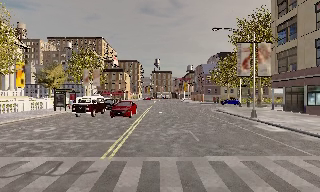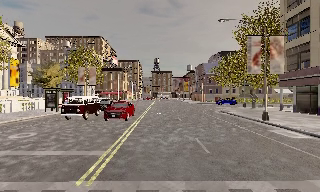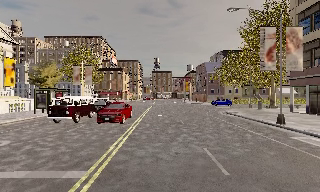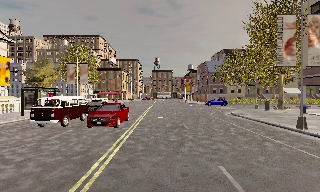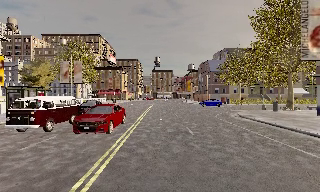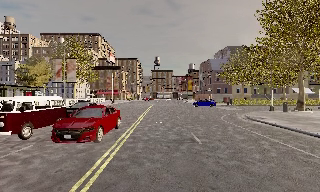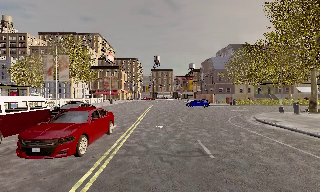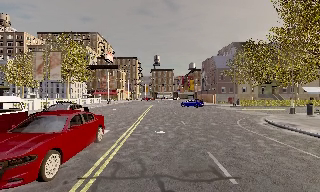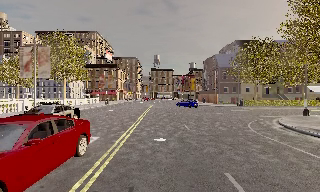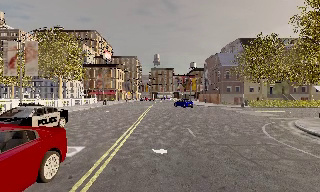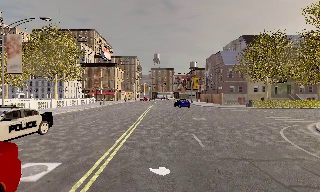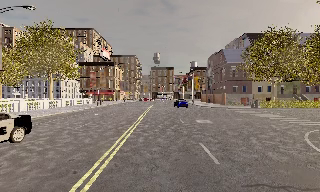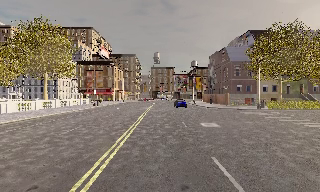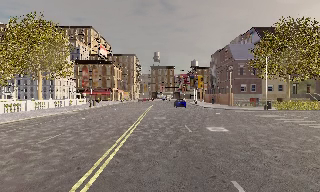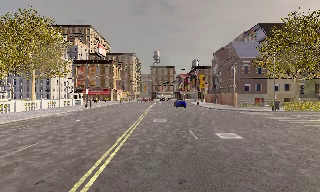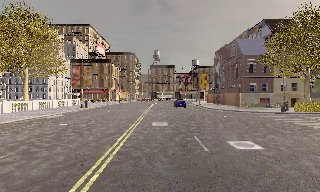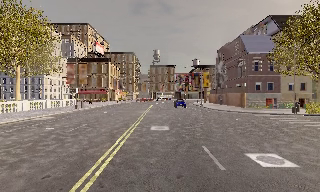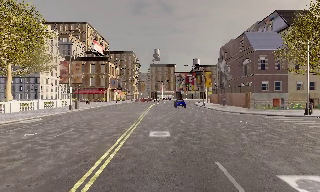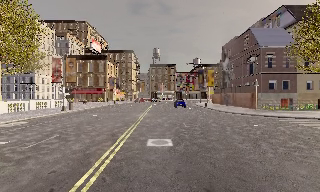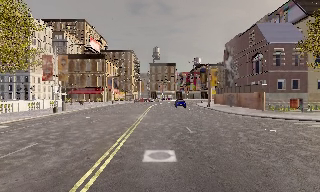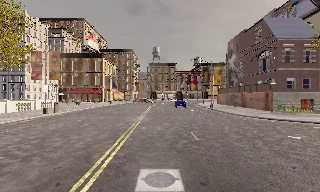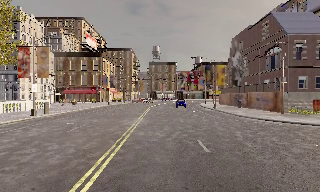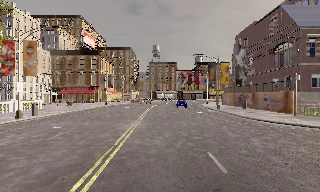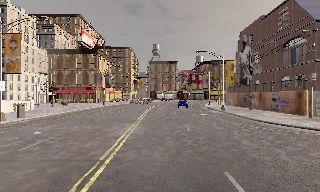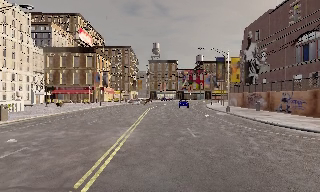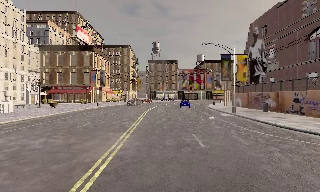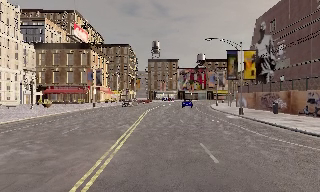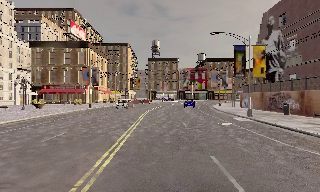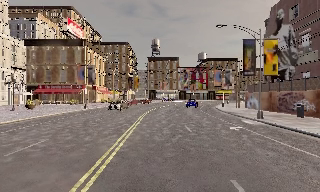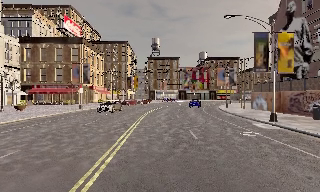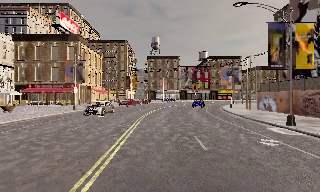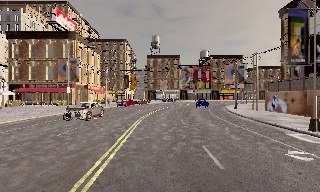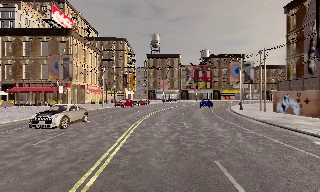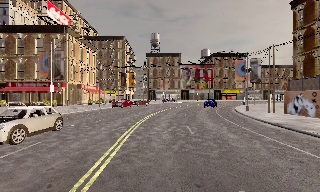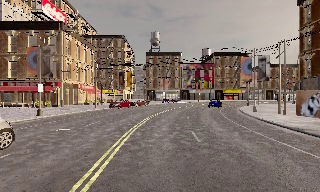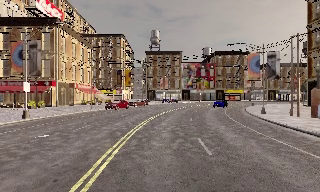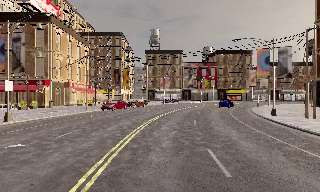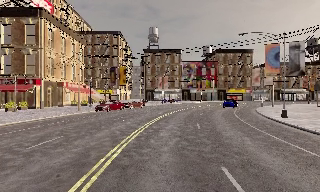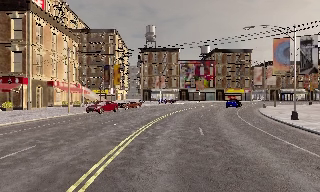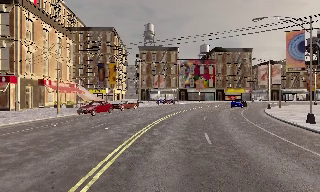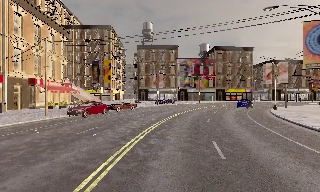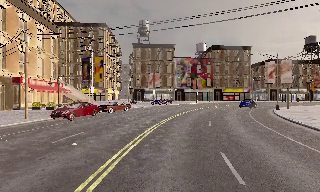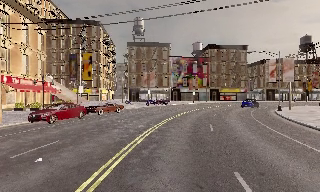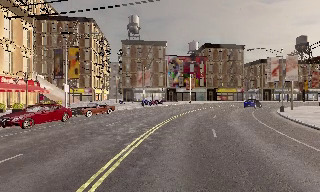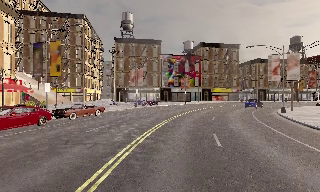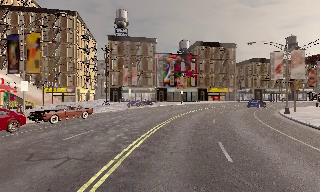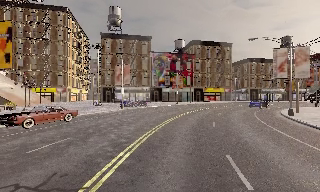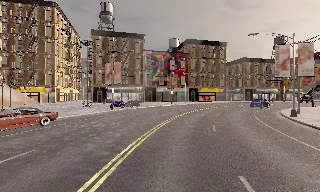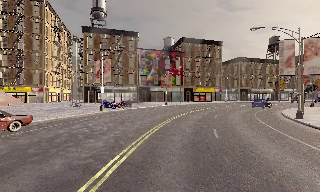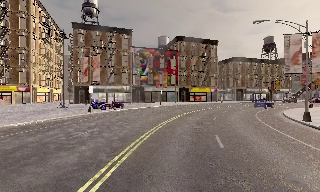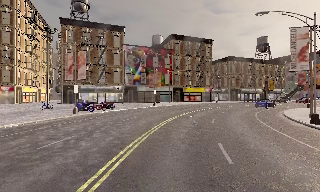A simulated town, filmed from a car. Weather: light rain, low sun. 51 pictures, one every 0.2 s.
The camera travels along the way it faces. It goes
forward.
0.0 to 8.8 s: The camera travels forward, about 70 m, so what stands in front looms larger.
8.8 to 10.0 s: The camera swings to its right by about 10 degrees, and the scene slides to the left. It travels forward, about 9 m, so what stands in front looms larger.
The film runs forward here.
